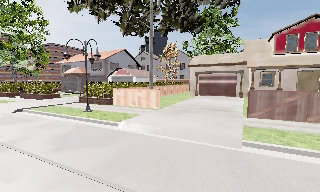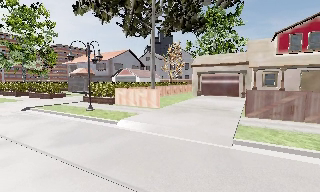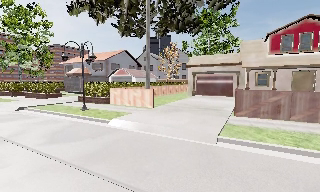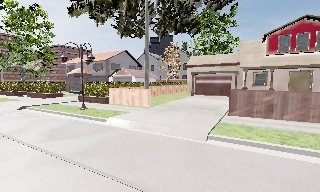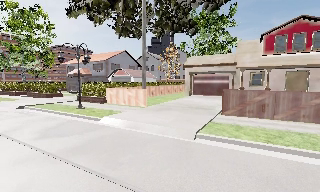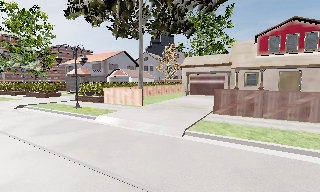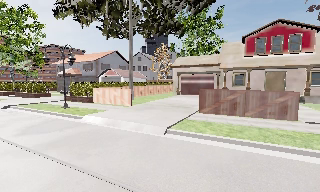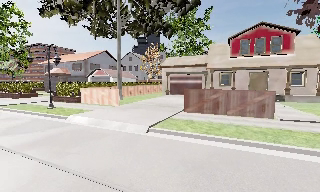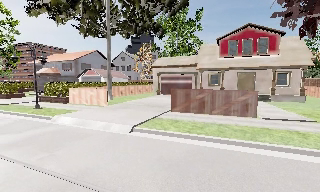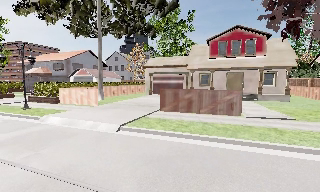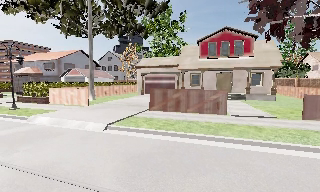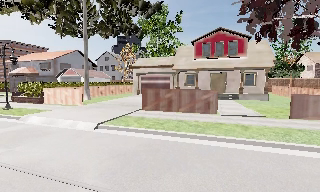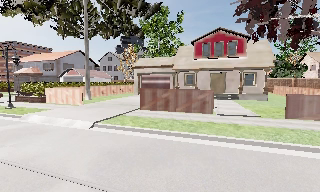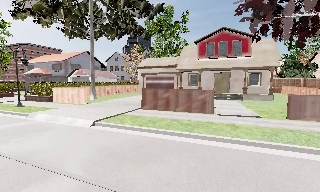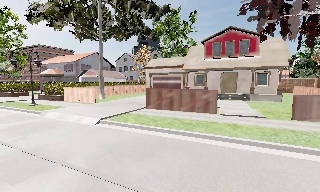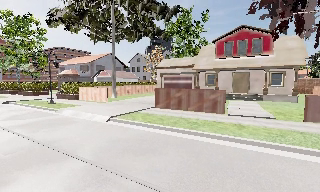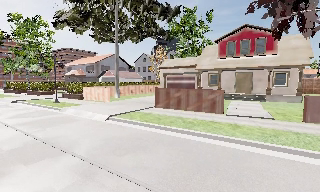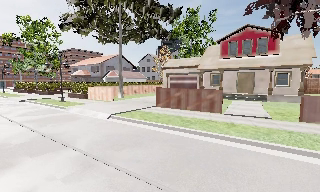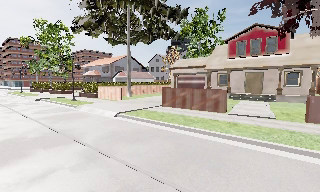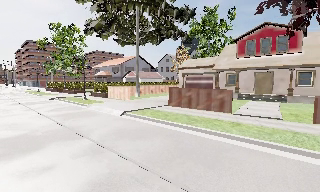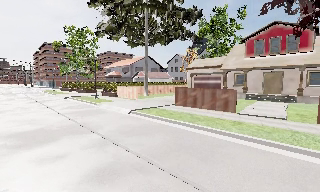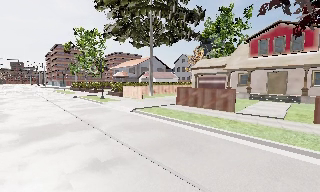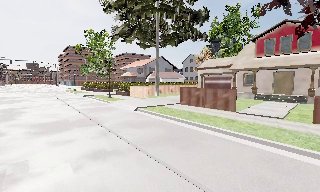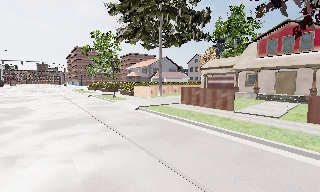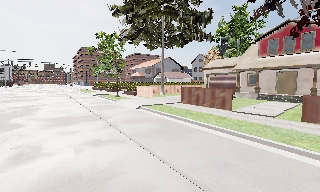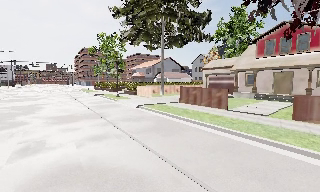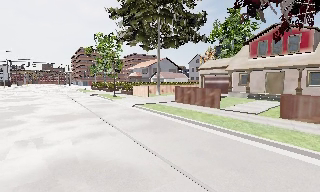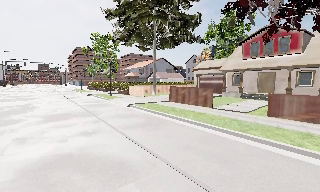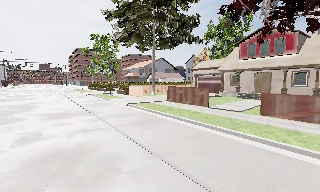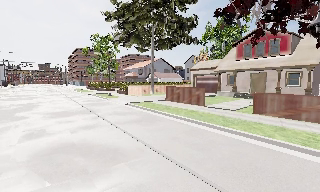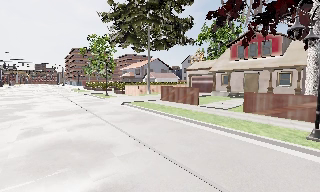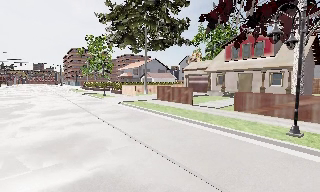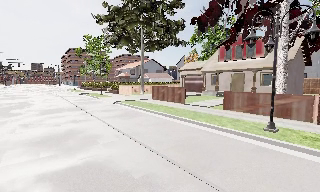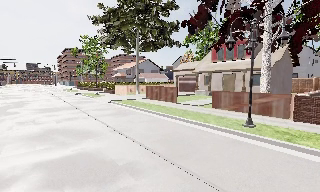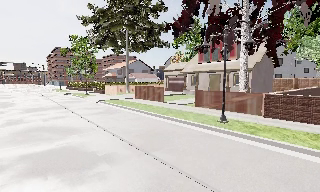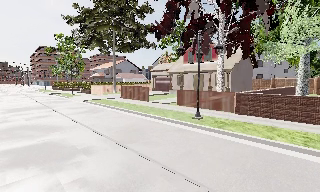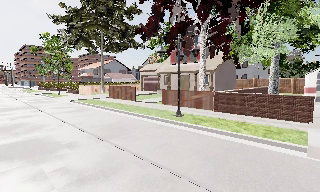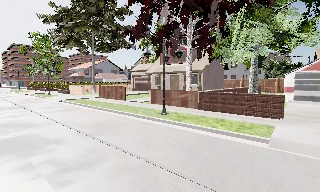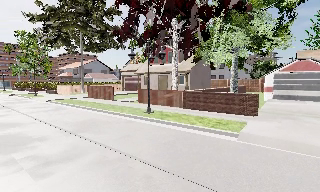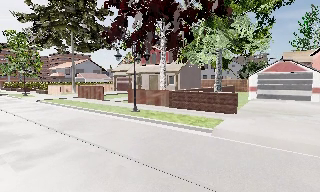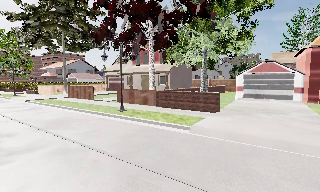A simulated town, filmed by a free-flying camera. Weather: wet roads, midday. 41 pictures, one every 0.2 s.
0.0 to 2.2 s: The camera travels to its right and backward, about 5 m, so close, fixed things drift to the left.
2.2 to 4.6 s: The camera pans to its left, which is counterclockwise from overhead, by about 35 degrees. It travels to its right and backward, about 6 m.
4.6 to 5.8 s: The camera travels backward and to its right, about 2.5 m, so what stands in front gets smaller.
5.8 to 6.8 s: The camera travels backward and to its right, about 3 m, so what stands in front gets smaller. It gains speed.
6.8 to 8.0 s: The camera pans to its right, which is clockwise from overhead, by about 15 degrees. It travels to its right and backward, about 4.5 m, so close, fixed things drift to the left.
The film runs backward here.
